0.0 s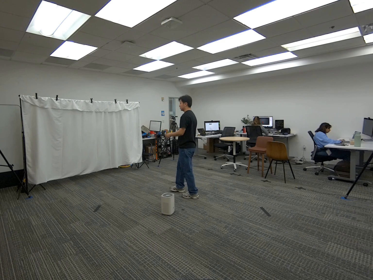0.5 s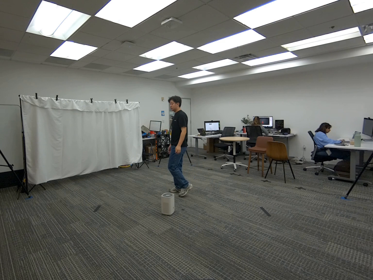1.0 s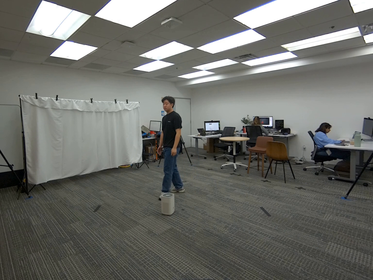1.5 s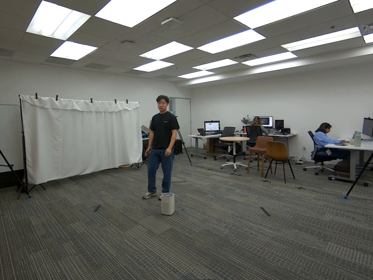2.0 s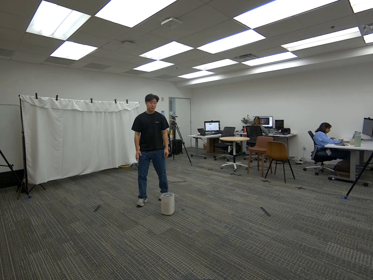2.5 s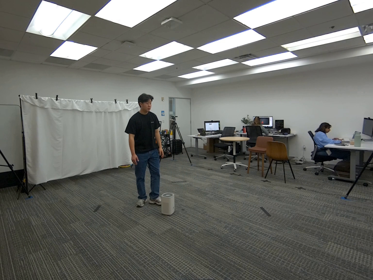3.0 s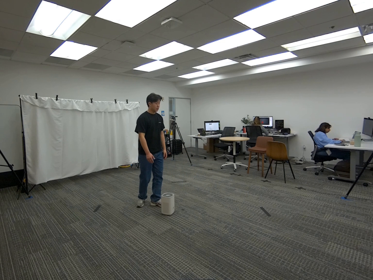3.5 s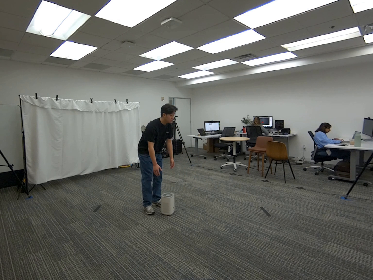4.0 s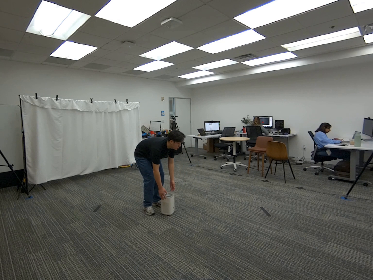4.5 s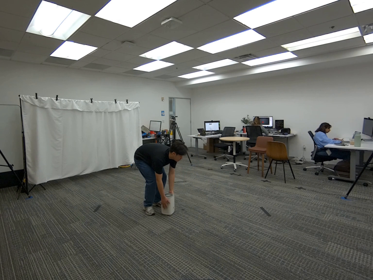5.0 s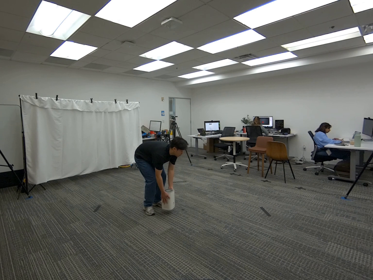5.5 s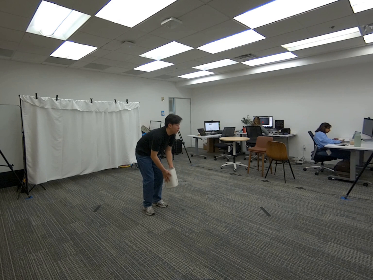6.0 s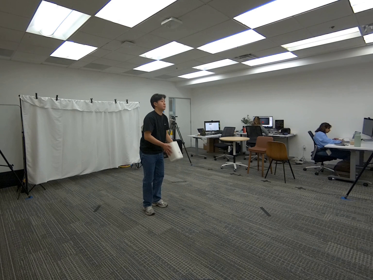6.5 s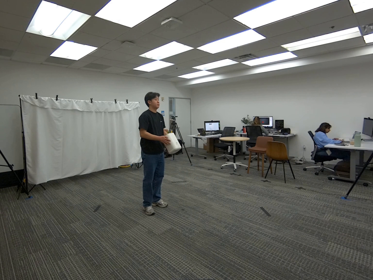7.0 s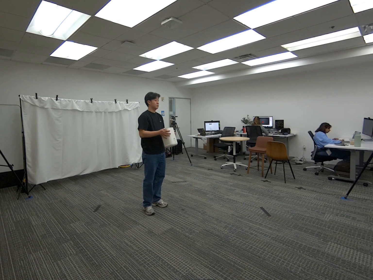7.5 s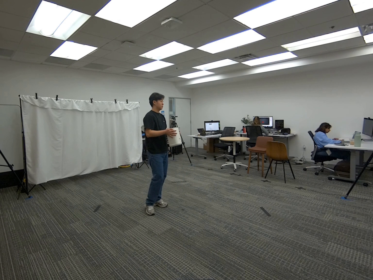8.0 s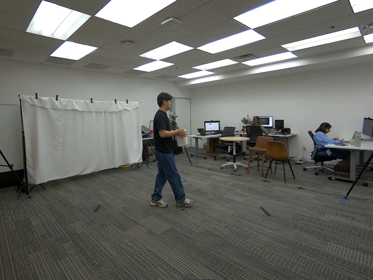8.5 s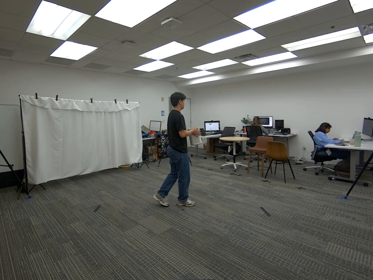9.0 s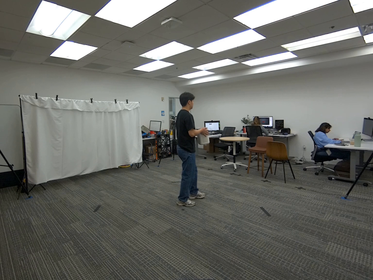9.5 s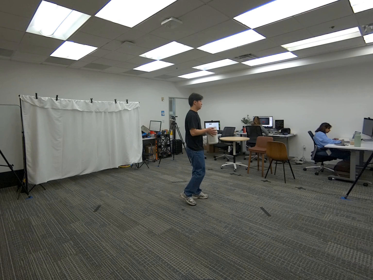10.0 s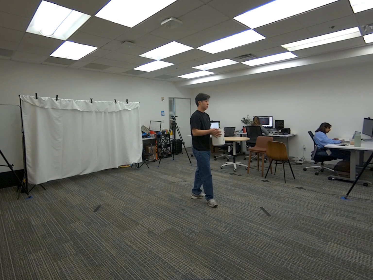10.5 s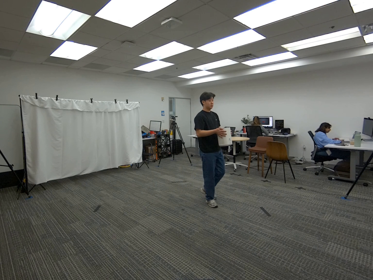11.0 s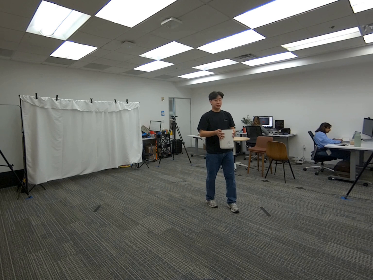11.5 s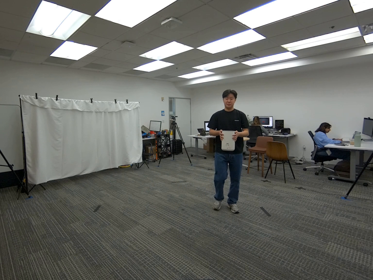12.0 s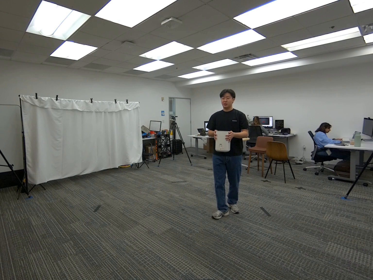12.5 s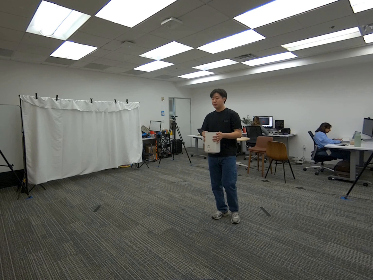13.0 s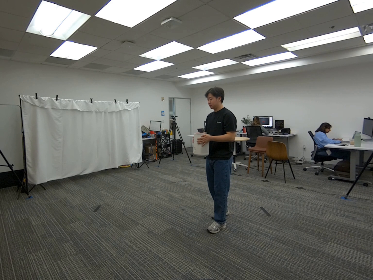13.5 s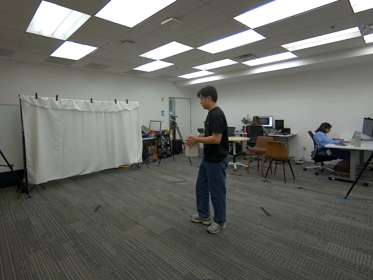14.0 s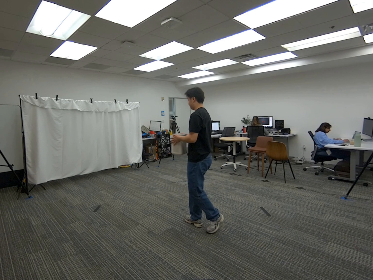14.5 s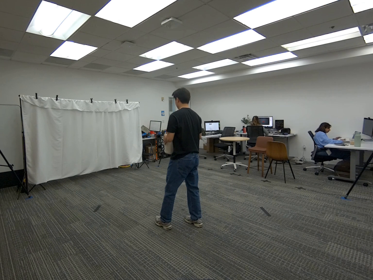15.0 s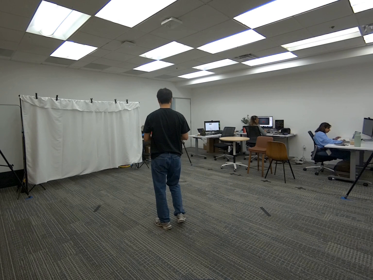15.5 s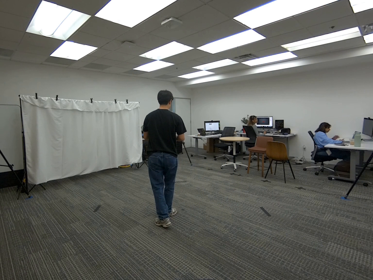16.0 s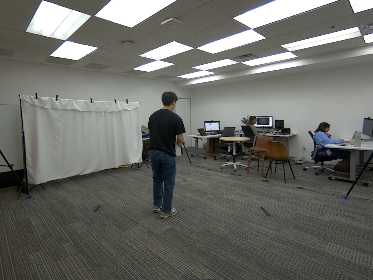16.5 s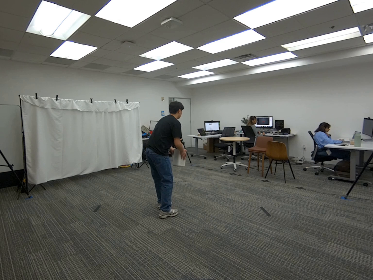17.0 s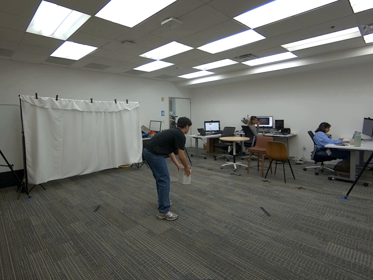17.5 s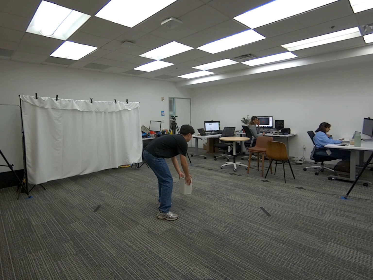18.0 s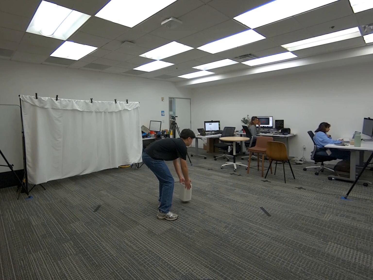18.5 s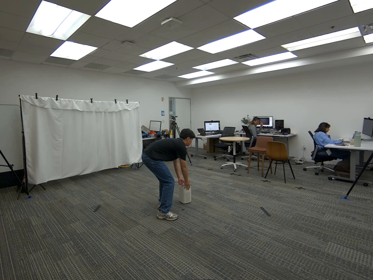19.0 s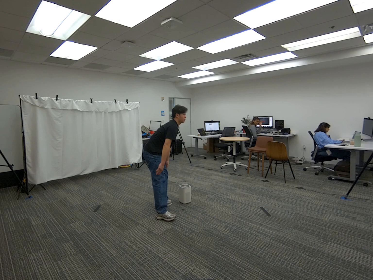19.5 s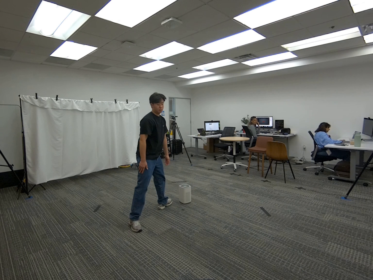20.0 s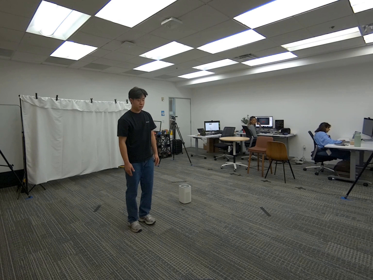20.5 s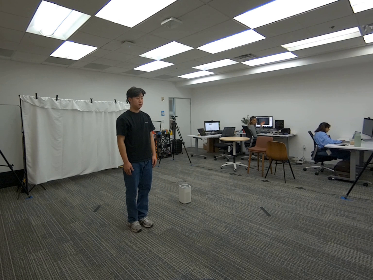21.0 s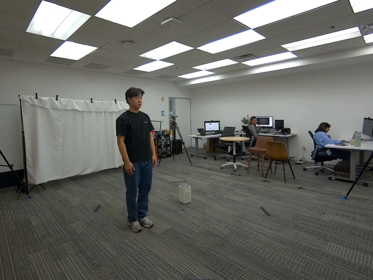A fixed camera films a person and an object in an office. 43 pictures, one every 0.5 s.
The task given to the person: Walk over to the Air Purifier on the ground and pick up the air purifier using both hands and walk within the bounding area. Place the air purifier on the ground when complete.
